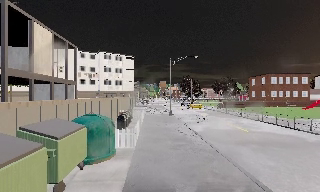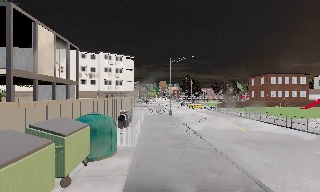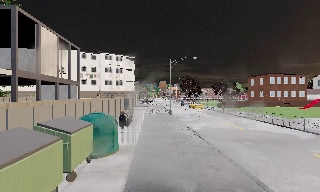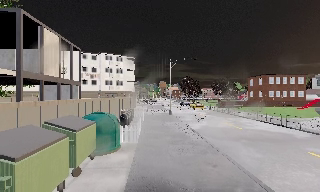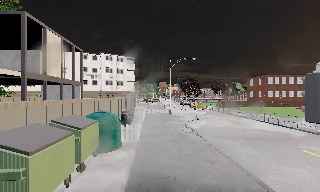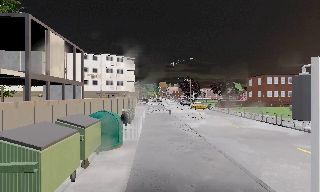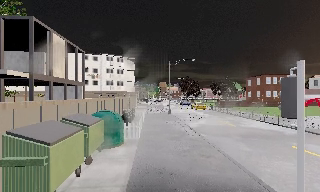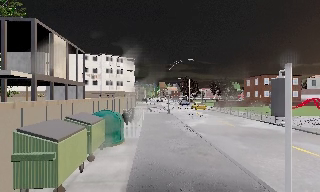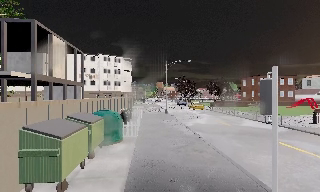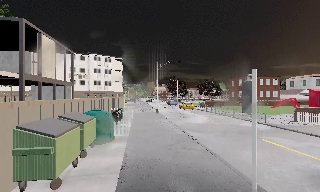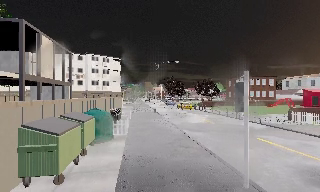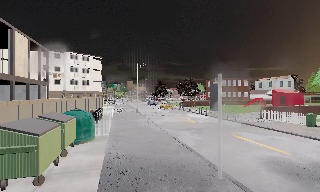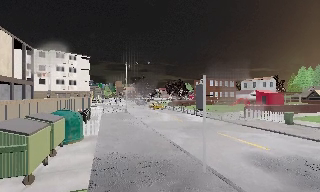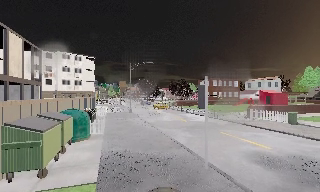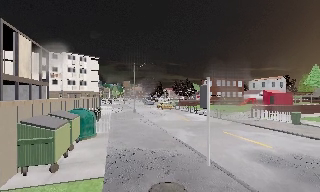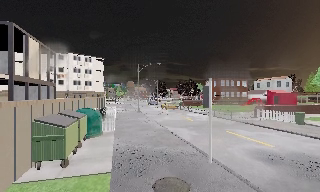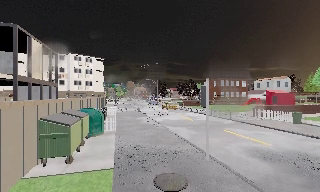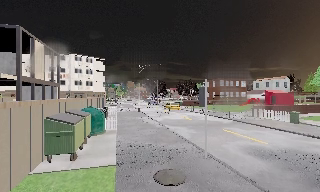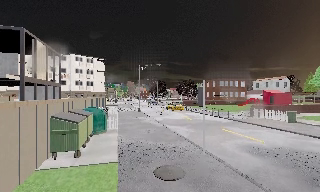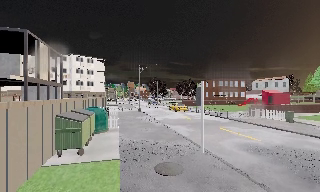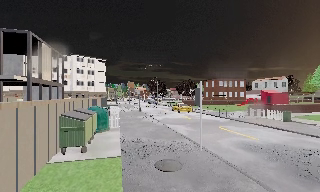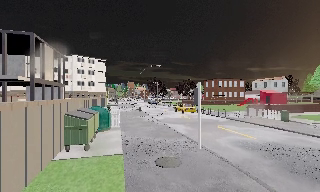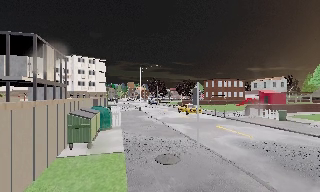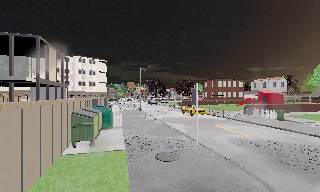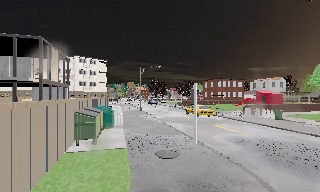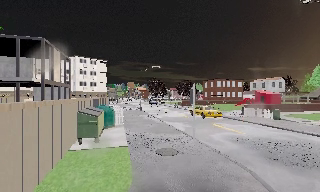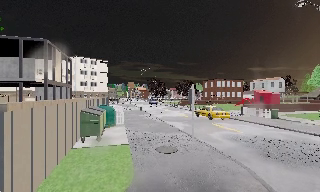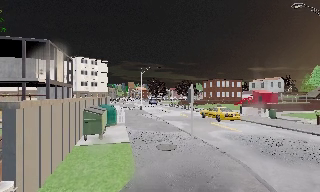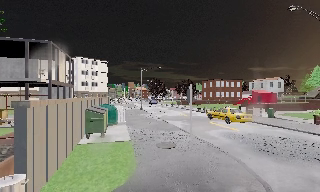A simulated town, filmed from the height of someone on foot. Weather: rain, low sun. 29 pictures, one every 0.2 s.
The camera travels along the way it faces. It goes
backward.
0.0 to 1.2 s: The camera travels backward, about 1.5 m, so what stands in front gets smaller.
1.2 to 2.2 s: The camera swings to its right by about 10 degrees, and the scene slides to the left. It travels backward, about 1.5 m, so what stands in front gets smaller.
2.2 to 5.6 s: The camera travels backward, about 4.5 m, so what stands in front gets smaller.
The film runs backward here.
